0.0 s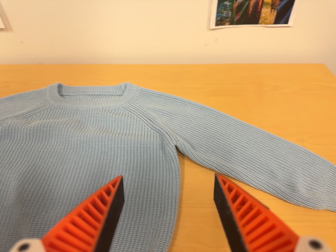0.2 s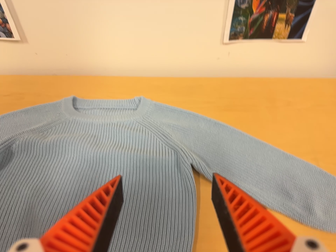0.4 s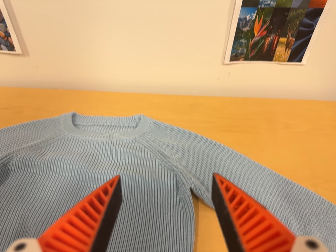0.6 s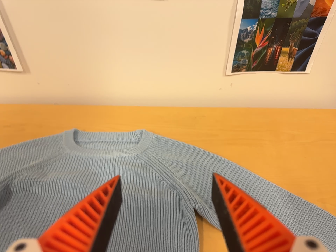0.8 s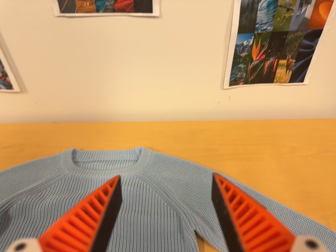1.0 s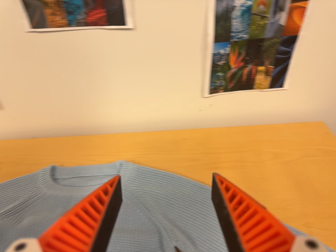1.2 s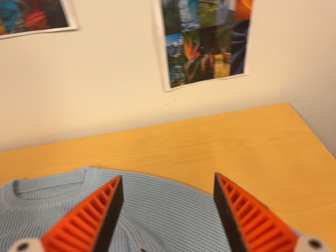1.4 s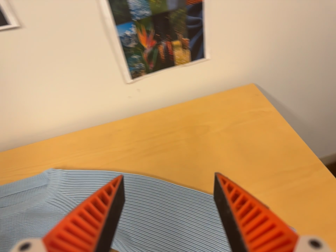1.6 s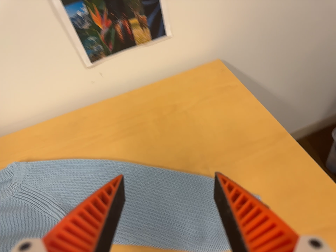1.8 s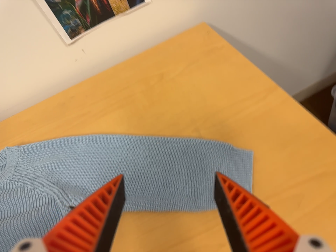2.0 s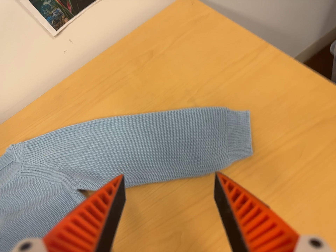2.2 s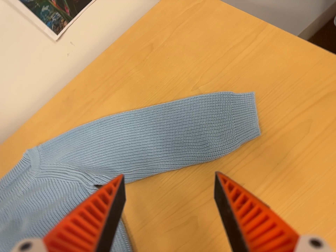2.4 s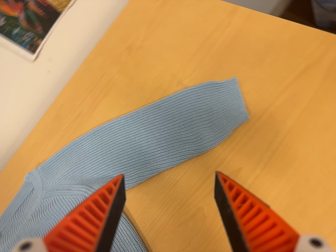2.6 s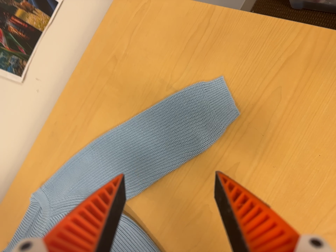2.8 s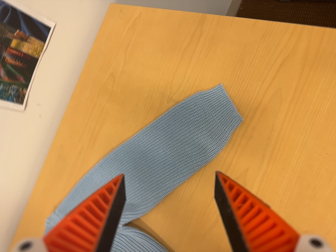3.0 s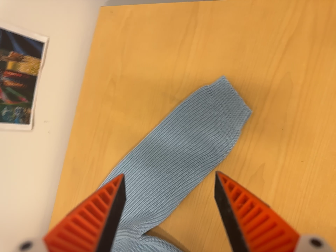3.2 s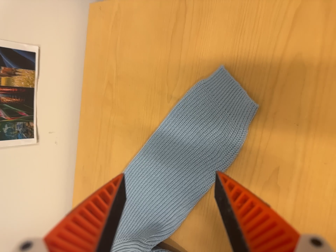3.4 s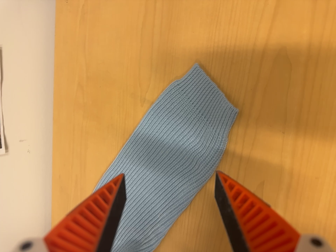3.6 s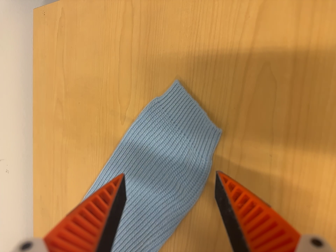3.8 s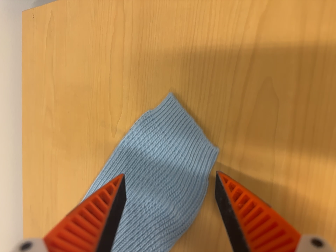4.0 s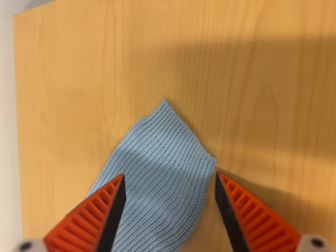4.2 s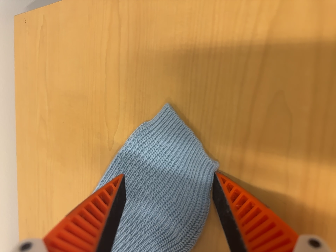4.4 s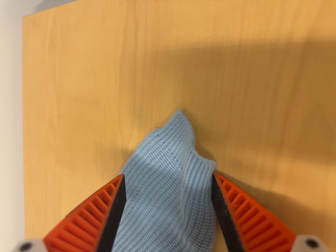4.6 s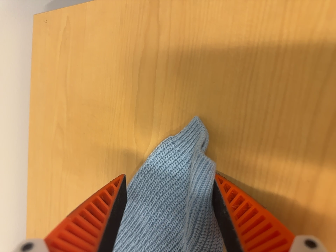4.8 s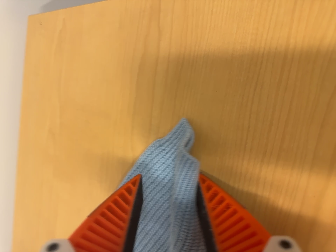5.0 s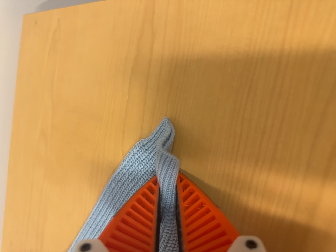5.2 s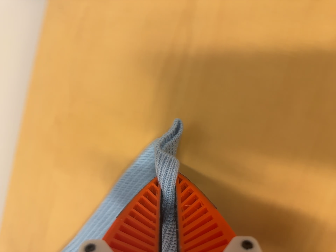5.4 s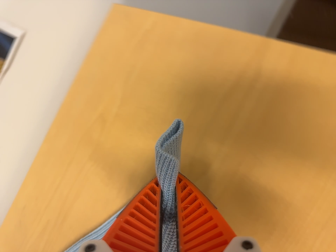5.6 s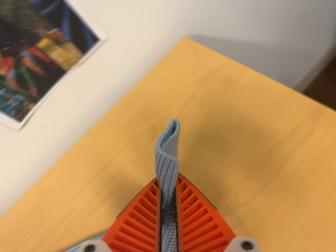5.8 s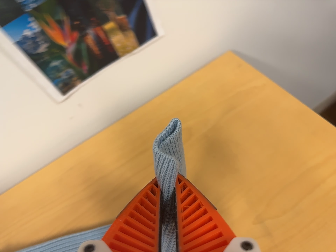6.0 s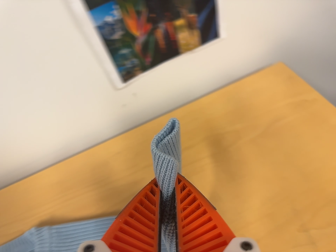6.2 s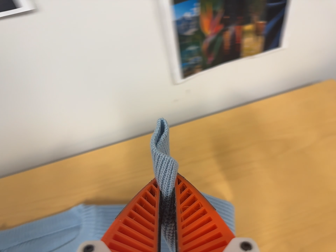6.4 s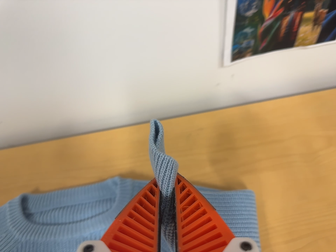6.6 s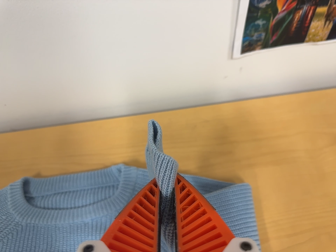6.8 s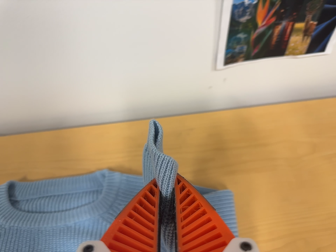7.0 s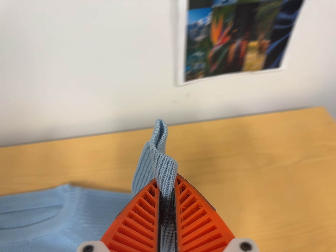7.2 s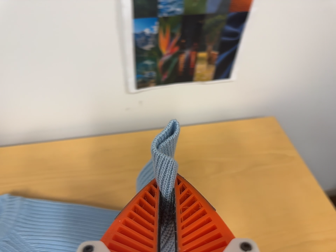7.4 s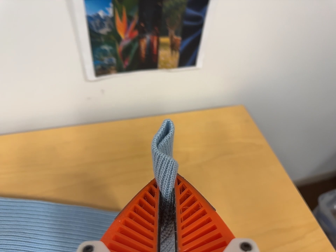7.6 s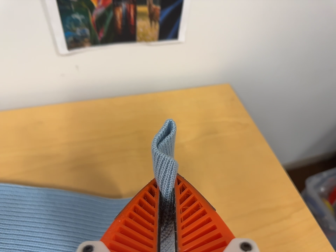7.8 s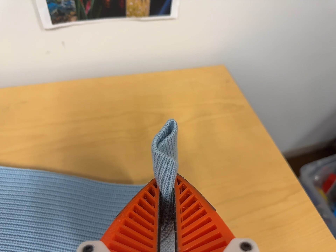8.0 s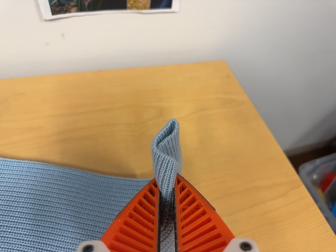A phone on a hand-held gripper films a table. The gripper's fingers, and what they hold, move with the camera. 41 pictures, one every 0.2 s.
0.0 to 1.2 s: The camera travels toward the top of its view and to its right, about 18 cm, so close, fixed things drift downward. It rolls about its line of sight by about 10 degrees, and the scene rotates counterclockwise.
1.2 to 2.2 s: The camera travels to its right and toward the bottom of its view, about 18 cm, so close, fixed things drift to the left. Its aim tips toward the bottom of its view by about 15 degrees, and the scene shifts upward. It rolls about its line of sight by about 30 degrees, and the scene rotates counterclockwise.
2.2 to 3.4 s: The camera travels toward the top of its view, to its right and forward, about 18 cm. Its aim tips toward the bottom of its view by about 10 degrees. It rolls about its line of sight by about 40 degrees, and the scene rotates counterclockwise.
3.4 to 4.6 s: The camera travels forward and toward the top of its view, about 10 cm, so what stands in front looms larger.
4.6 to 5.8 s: The camera pans to its right by about 10 degrees. It travels to its left, about 28 cm, so close, fixed things drift to the right. Its aim tips toward the top of its view by about 15 degrees, and the scene shifts downward. It rolls about its line of sight by about 50 degrees, and the scene rotates clockwise.
5.8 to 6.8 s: The camera travels to its left, about 20 cm, so close, fixed things drift to the right. It rolls about its line of sight by about 25 degrees, and the scene rotates clockwise.
6.8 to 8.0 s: The scene slides to the left, as the camera pans about 15 degrees to its right. It travels to its right and forward, about 16 cm, so close, fixed things drift to the left.
The film runs forward here.
